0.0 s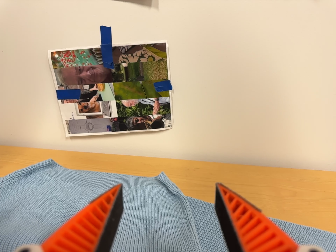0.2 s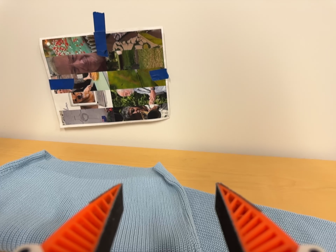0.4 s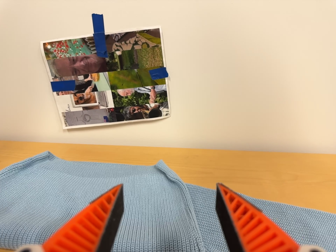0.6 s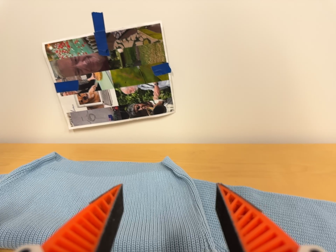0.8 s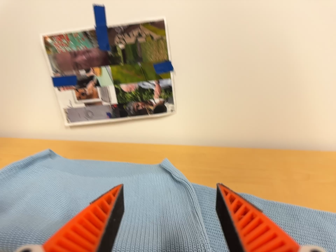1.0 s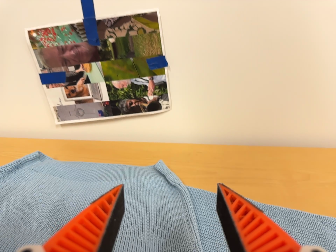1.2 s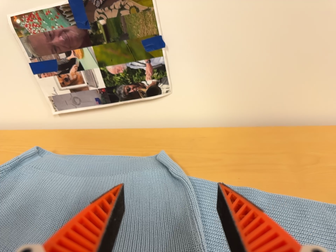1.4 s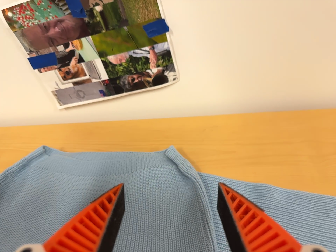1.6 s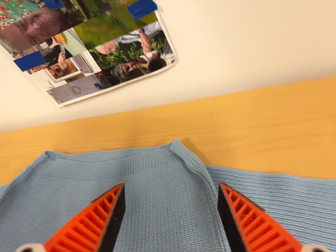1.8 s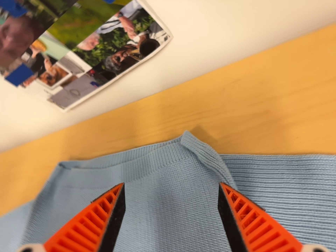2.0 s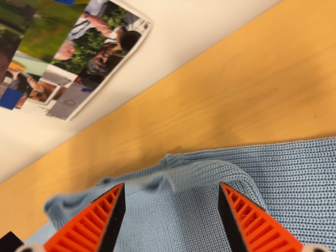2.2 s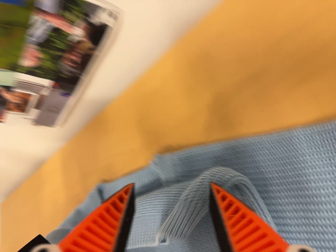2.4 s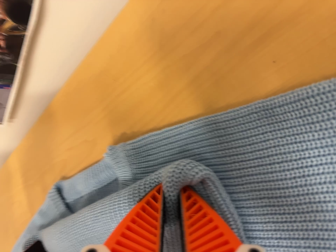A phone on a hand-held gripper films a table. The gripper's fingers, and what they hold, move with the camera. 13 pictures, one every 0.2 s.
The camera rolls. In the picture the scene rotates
counterclockwise.
0.0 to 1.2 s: The camera travels forward and toward the top of its view, about 9 cm, so what stands in front looms larger. Its aim tips toward the bottom of its view by about 15 degrees.
1.2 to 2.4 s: The camera pans to its left by about 20 degrees. It travels forward, toward the top of its view and to its right, about 34 cm. Its aim tips toward the bottom of its view by about 40 degrees. It rolls about its line of sight by about 45 degrees, and the scene rotates counterclockwise.
The film runs backward here.
